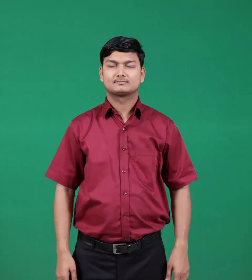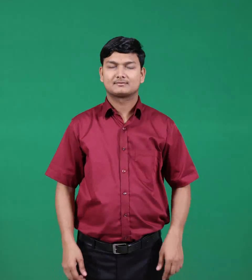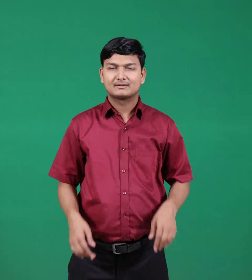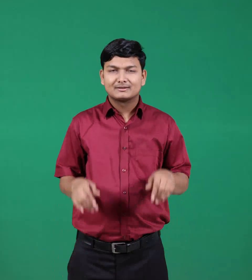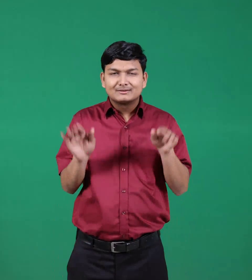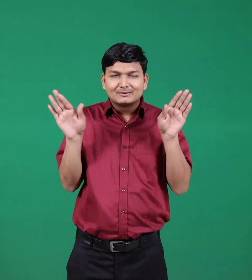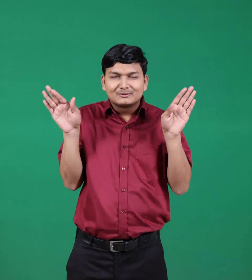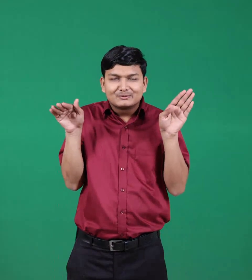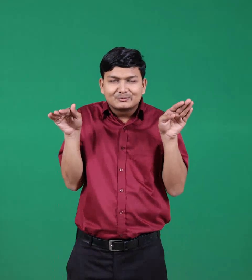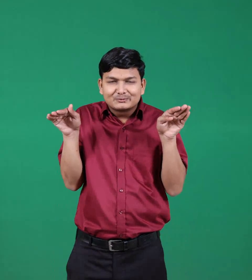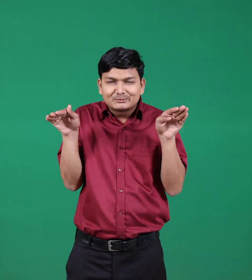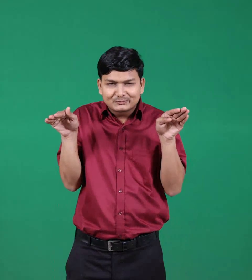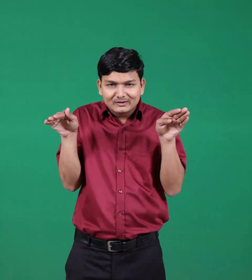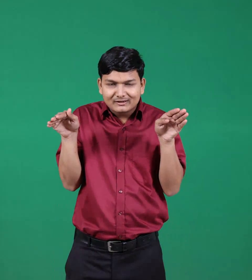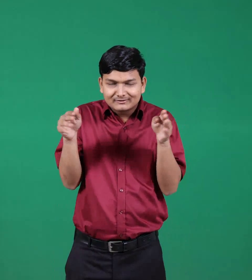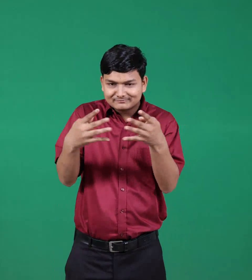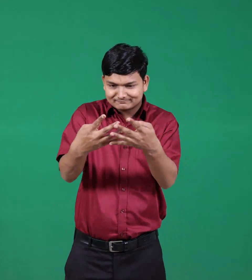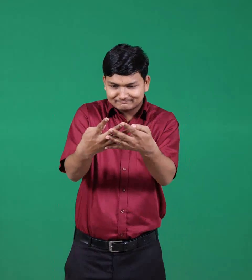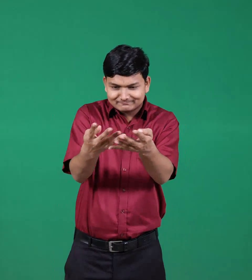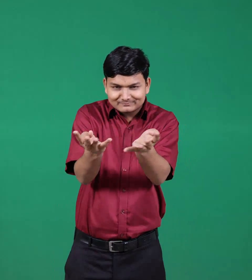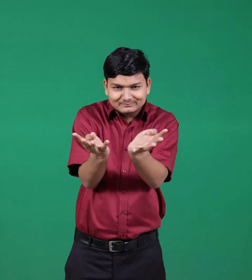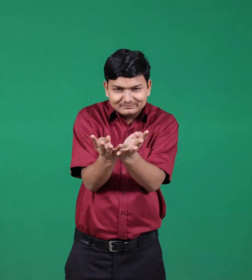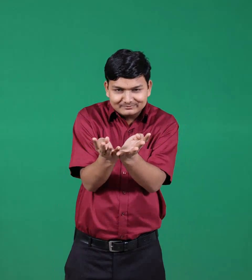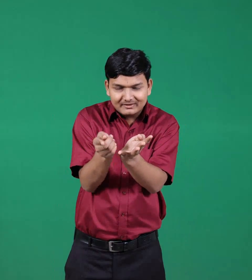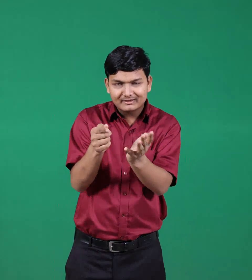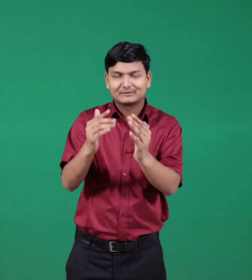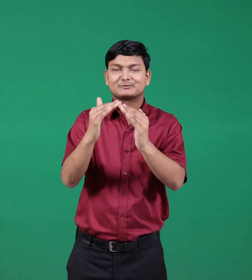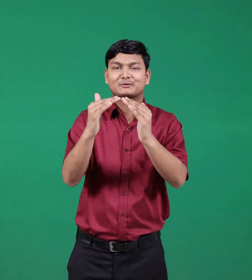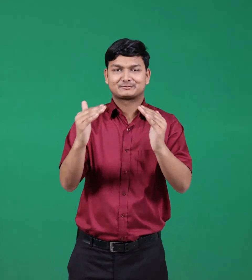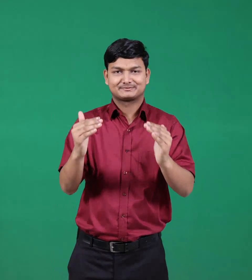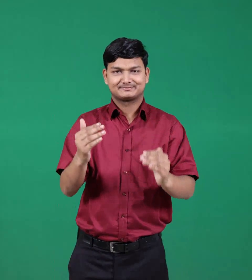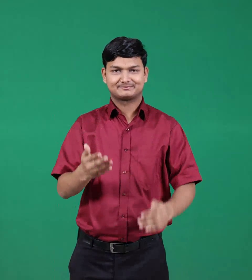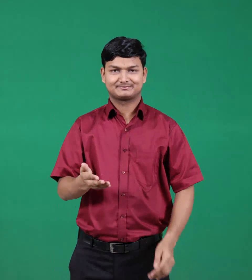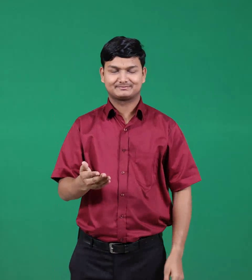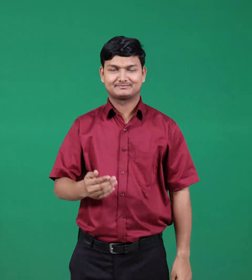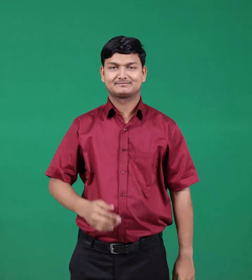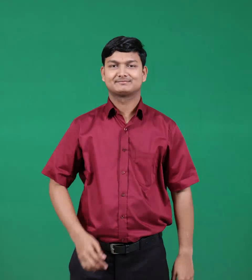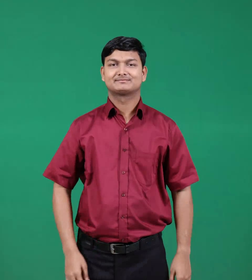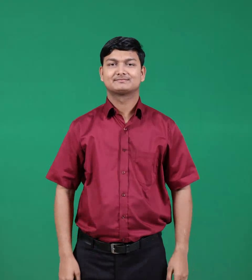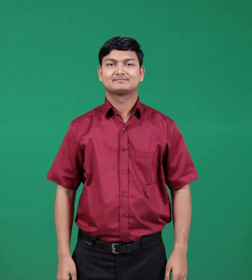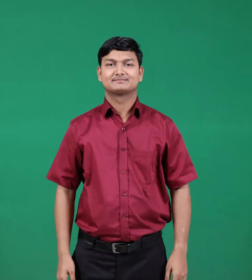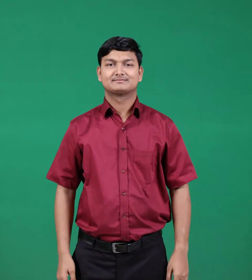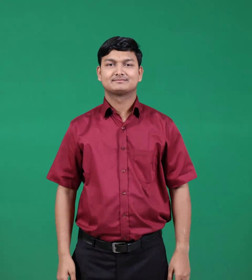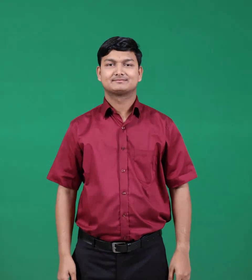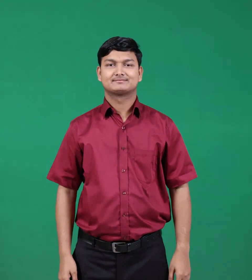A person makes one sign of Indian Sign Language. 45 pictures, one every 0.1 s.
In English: nest
